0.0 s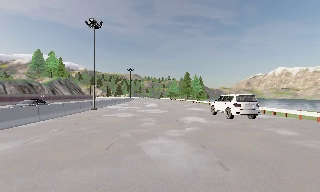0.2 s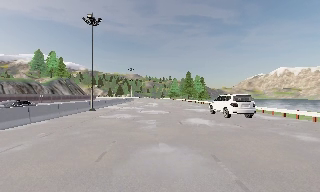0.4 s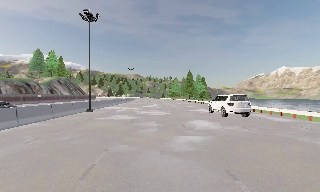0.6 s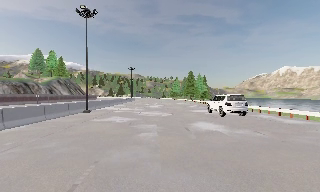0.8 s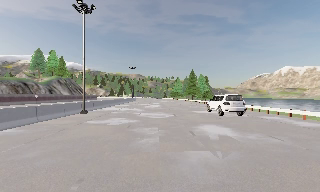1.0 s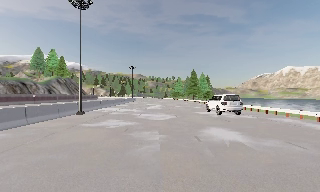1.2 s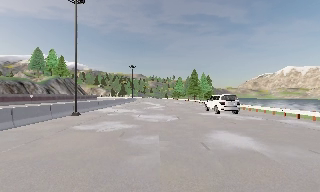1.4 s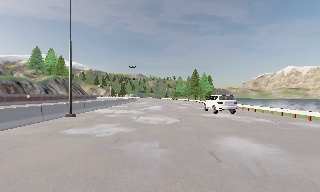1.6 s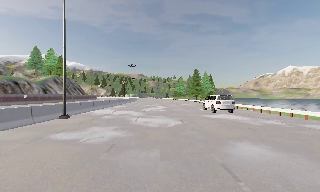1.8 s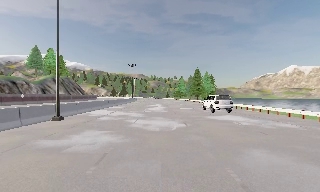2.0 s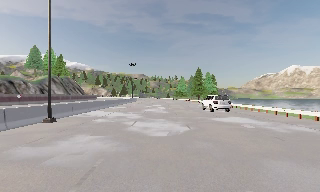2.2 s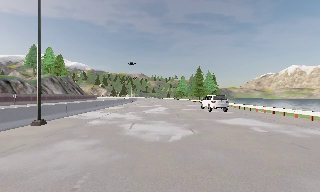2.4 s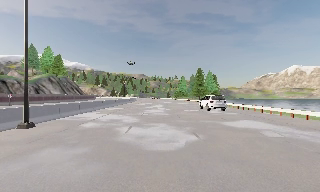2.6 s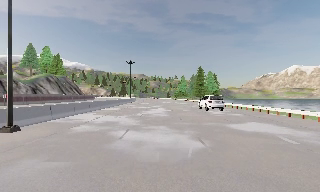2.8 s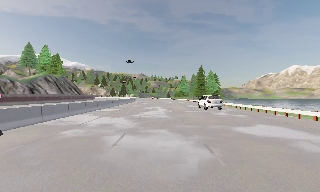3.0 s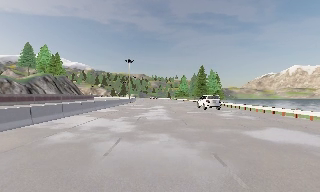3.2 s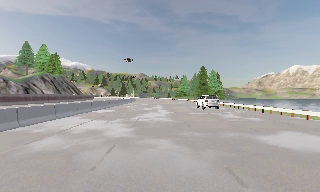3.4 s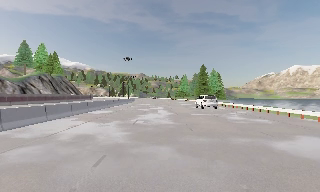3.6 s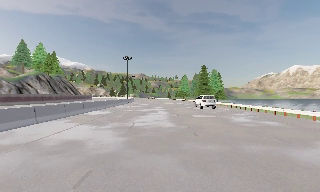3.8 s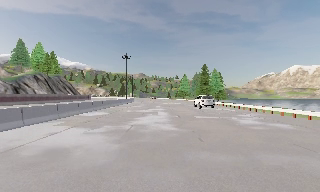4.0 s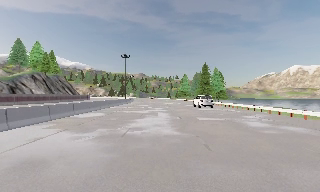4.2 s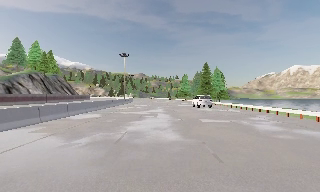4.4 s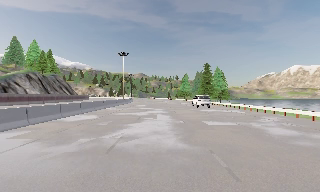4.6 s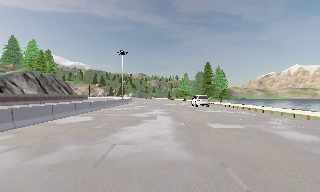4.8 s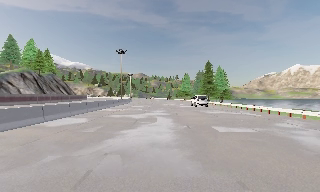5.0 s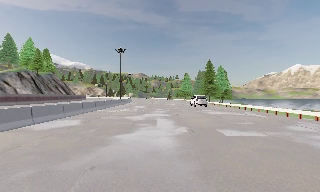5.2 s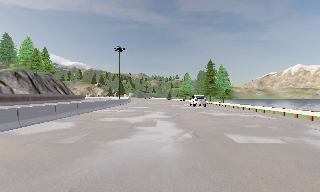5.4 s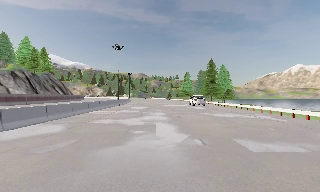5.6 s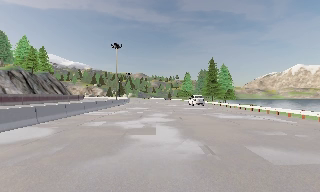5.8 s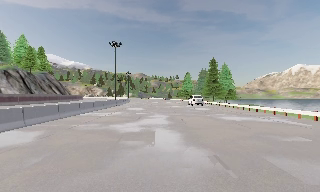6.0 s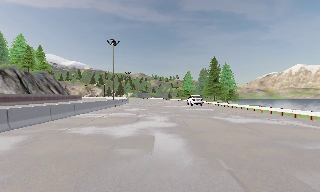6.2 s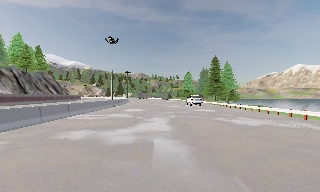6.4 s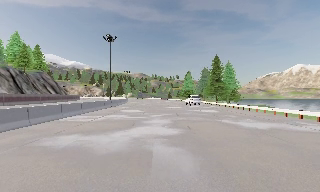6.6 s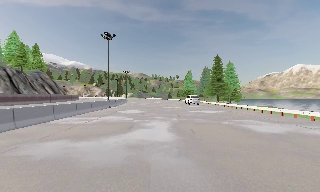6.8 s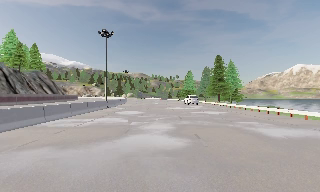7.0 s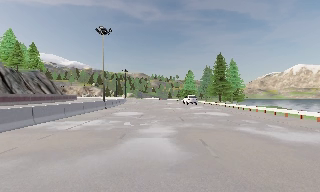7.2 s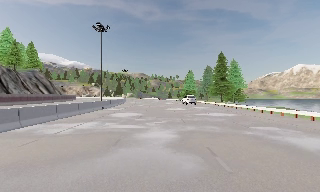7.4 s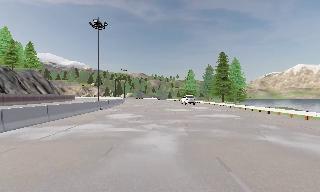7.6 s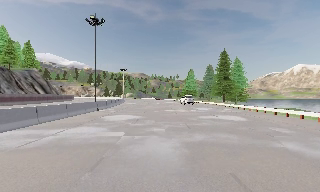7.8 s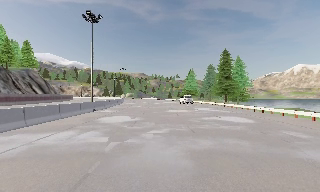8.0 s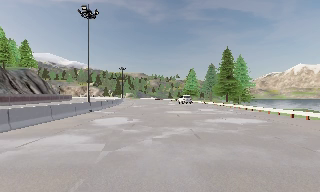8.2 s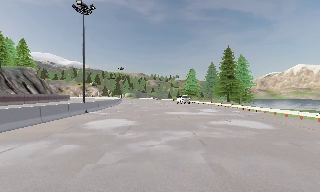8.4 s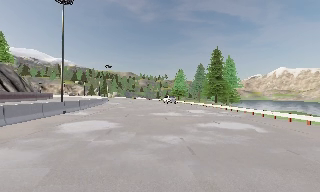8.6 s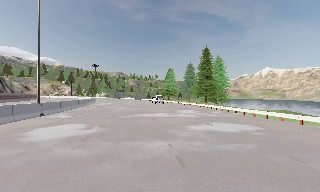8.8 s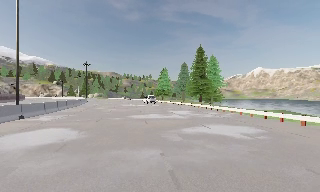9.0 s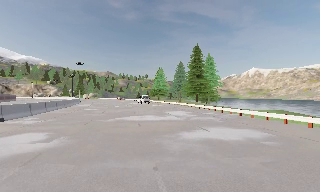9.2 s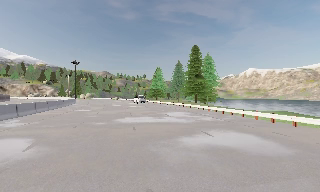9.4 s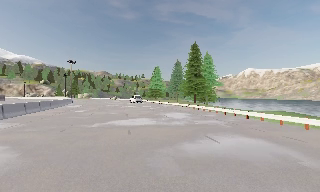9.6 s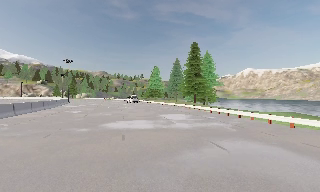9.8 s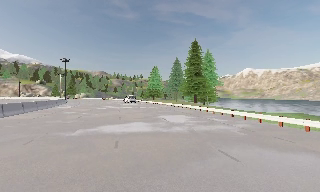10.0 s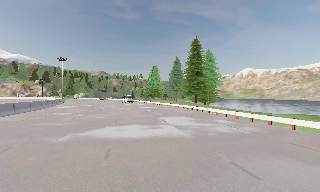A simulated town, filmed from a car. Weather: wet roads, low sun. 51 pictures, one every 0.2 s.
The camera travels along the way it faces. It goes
forward.
0.0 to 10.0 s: The scene slides to the left, as the camera pans about 10 degrees to its right. It travels forward, about 50 m, so what stands in front looms larger.
The film runs forward here.
